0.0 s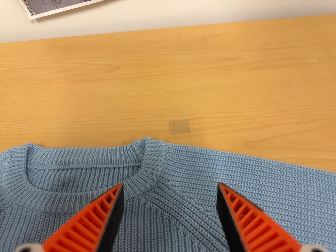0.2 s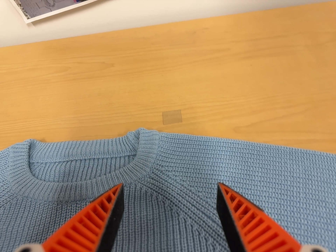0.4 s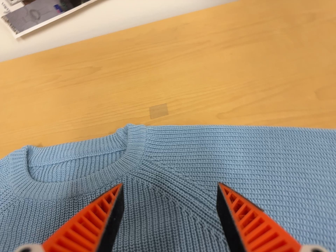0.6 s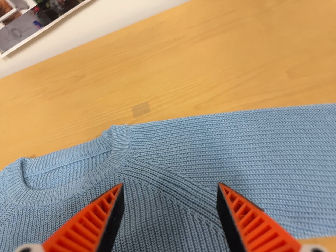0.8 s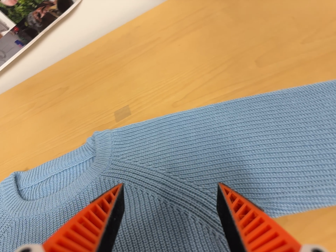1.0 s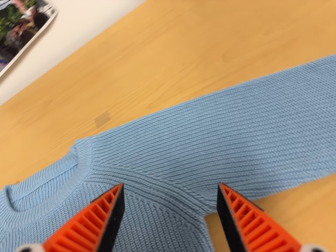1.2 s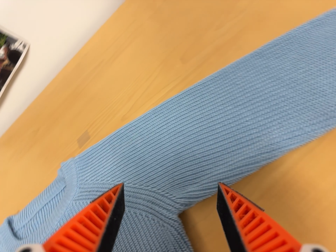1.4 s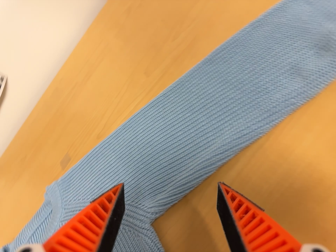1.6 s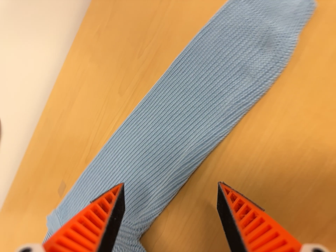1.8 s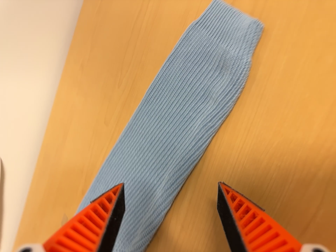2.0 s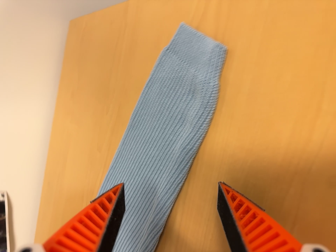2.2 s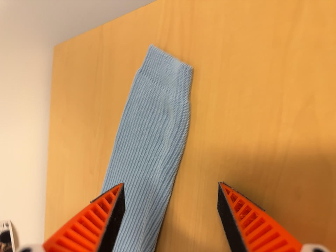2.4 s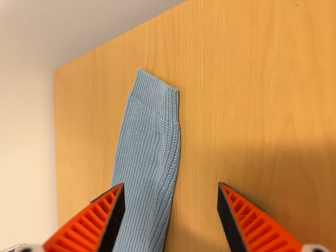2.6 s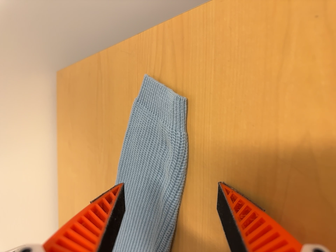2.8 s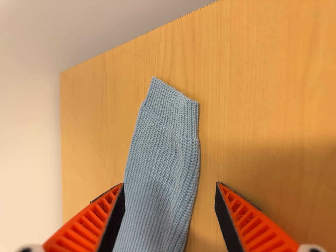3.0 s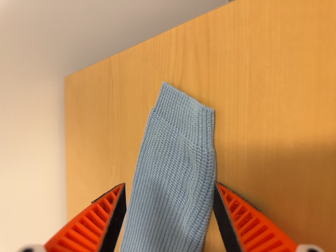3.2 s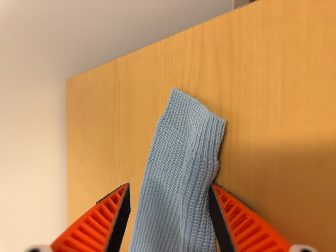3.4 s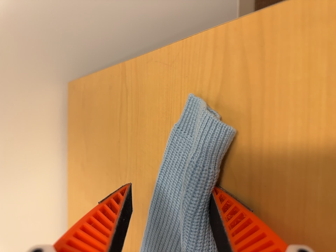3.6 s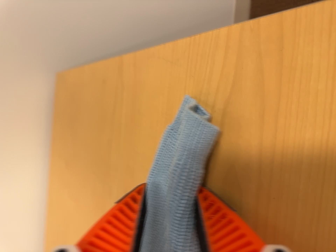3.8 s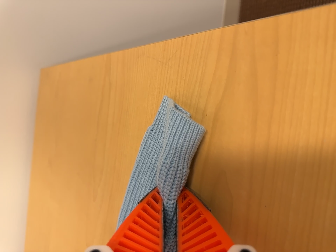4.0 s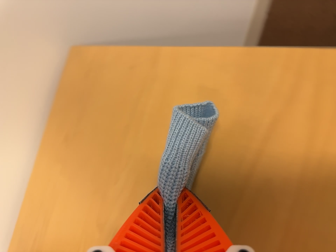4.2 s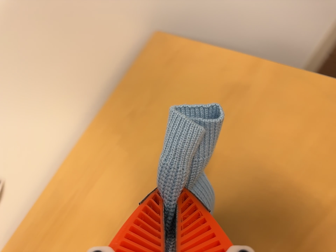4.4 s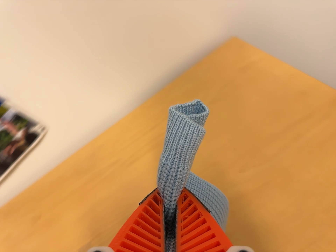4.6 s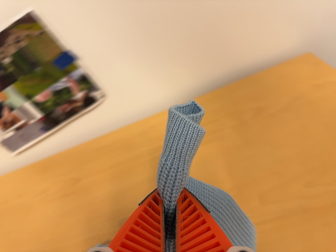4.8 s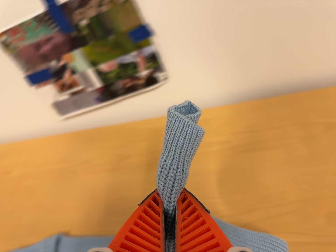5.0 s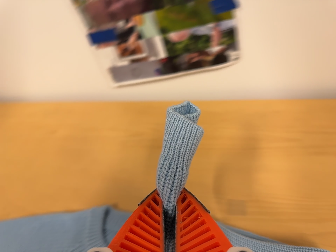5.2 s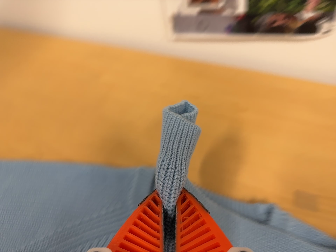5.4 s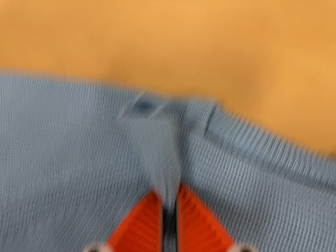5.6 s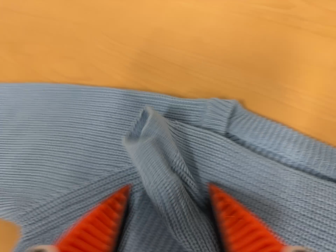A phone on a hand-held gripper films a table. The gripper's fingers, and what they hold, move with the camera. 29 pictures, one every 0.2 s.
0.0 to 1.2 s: The camera travels to its right and backward, about 22 cm, so close, fixed things drift to the left. It rolls about its line of sight by about 40 degrees, and the scene rotates counterclockwise.
1.2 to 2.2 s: The camera travels to its right and toward the top of its view, about 20 cm, so close, fixed things drift to the left. It rolls about its line of sight by about 40 degrees, and the scene rotates counterclockwise.
2.2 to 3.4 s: The camera travels forward and toward the top of its view, about 10 cm, so what stands in front looms larger.
3.4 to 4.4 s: The camera travels to its left, about 26 cm, so close, fixed things drift to the right. It rolls about its line of sight by about 55 degrees, and the scene rotates clockwise.
4.4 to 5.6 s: The camera pans to its left by about 25 degrees. It travels to its left and forward, about 40 cm, so close, fixed things drift to the right. Its aim tips toward the bottom of its view by about 30 degrees, and the scene shifts upward. It rolls about its line of sight by about 50 degrees, and the scene rotates clockwise.
The film runs forward here.
